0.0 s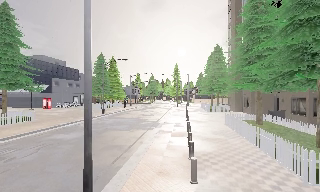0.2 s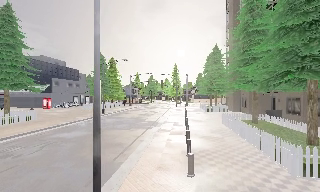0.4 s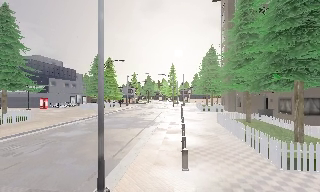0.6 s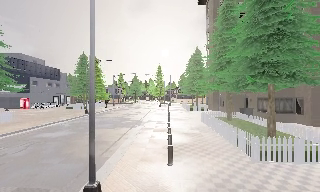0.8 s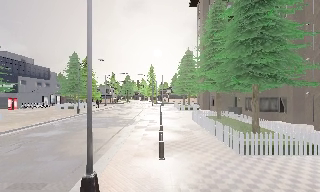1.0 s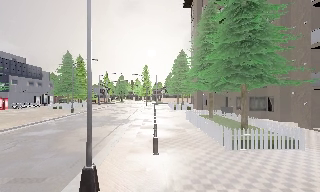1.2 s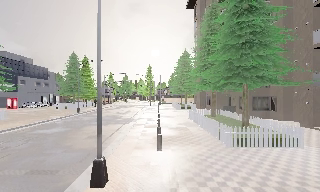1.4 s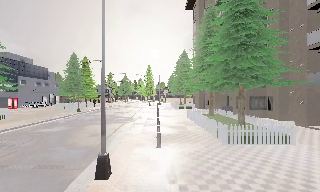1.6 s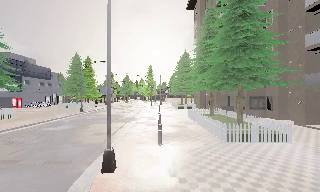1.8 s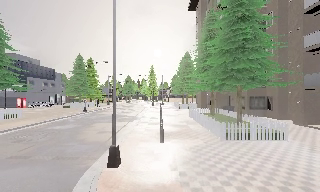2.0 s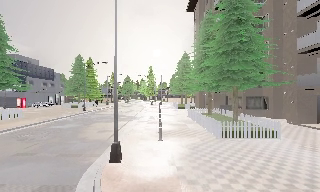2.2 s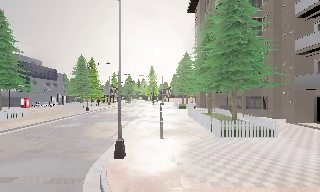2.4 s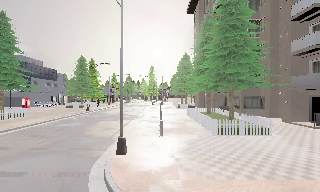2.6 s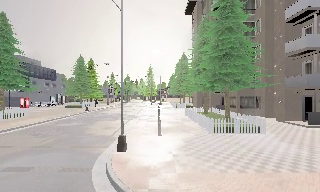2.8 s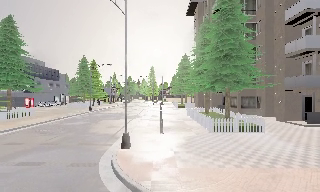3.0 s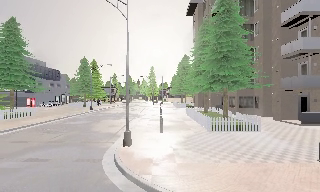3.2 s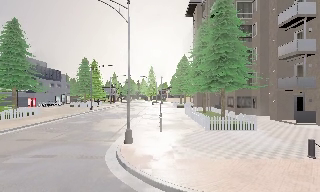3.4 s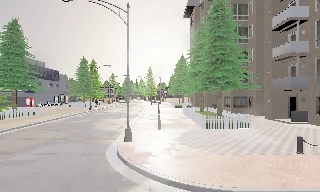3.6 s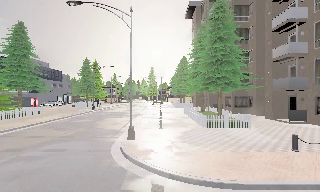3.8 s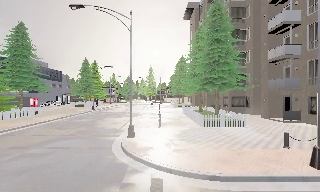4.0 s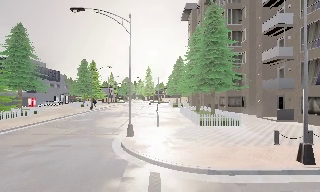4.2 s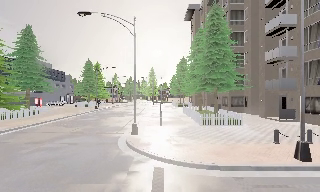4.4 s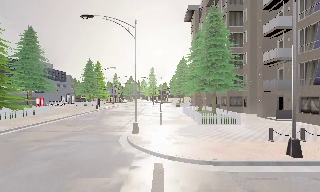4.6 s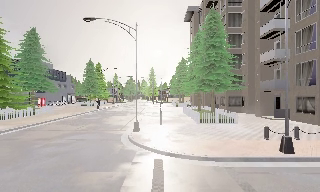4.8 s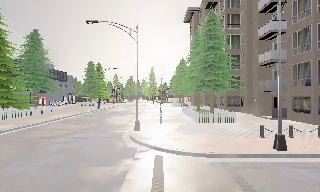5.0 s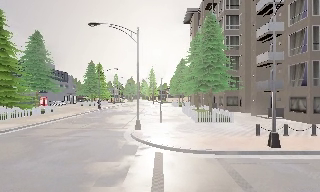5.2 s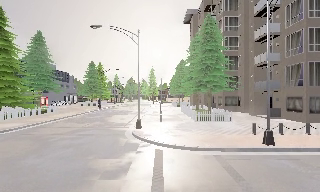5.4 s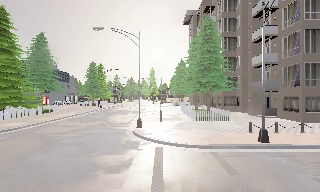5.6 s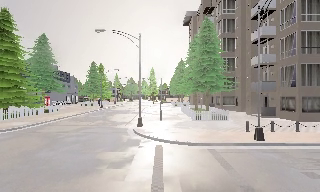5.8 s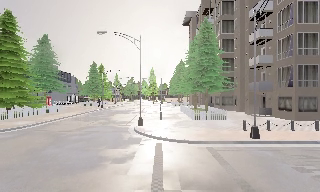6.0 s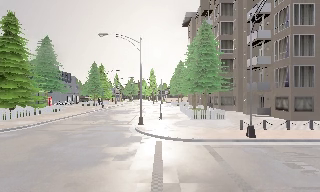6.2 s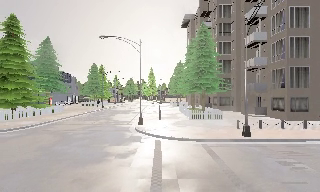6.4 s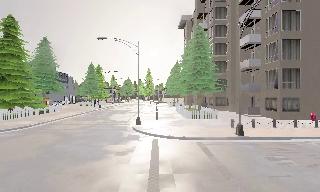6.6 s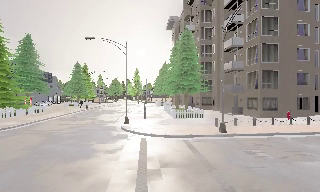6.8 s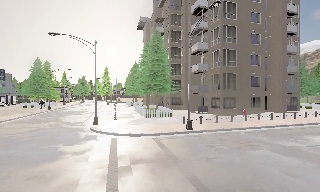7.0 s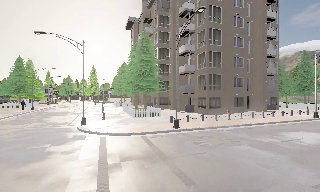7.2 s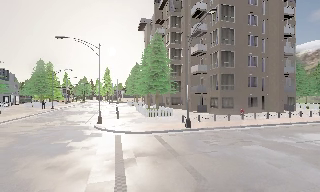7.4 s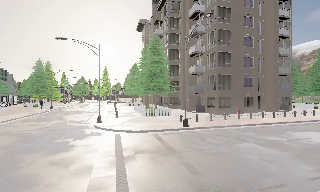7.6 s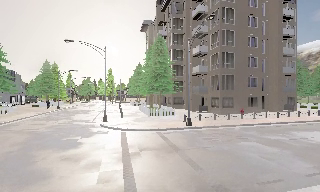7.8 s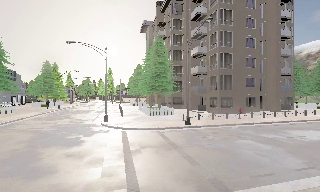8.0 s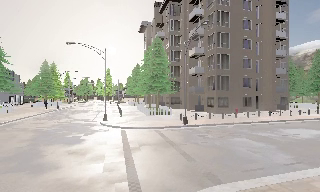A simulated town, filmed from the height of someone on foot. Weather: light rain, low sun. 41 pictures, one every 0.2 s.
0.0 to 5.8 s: The camera travels backward, about 11 m, so what stands in front gets smaller.
5.8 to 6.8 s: The camera pans to its right, which is clockwise from overhead, by about 15 degrees. It travels backward, about 2 m, so what stands in front gets smaller.
6.8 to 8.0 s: The camera travels backward, about 2.5 m, so what stands in front gets smaller.
The film runs backward here.
